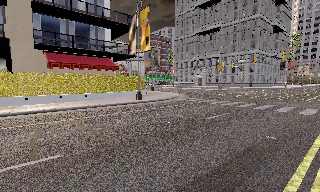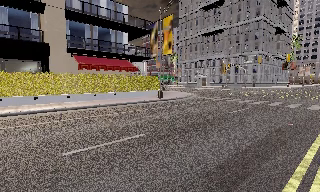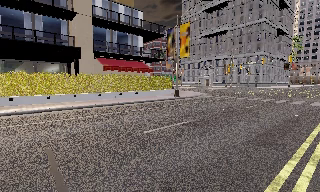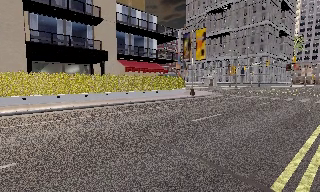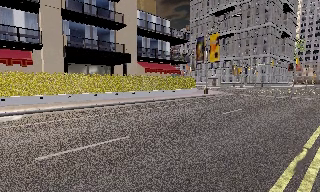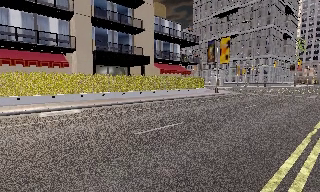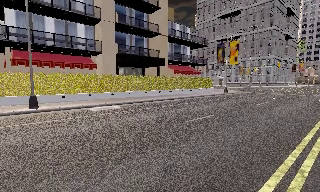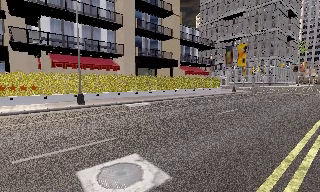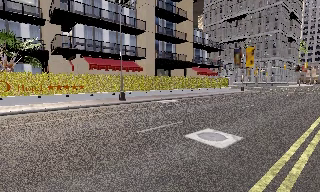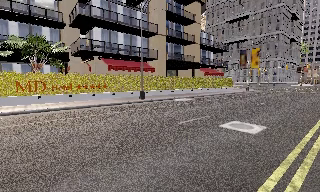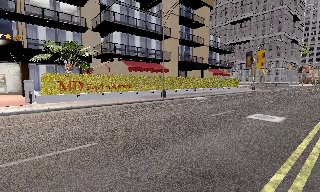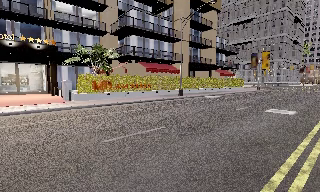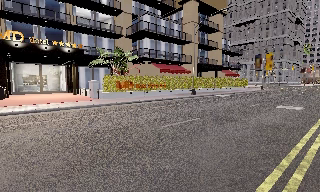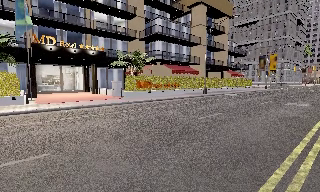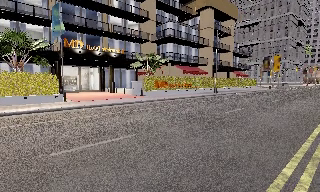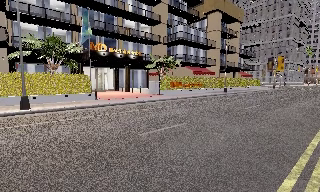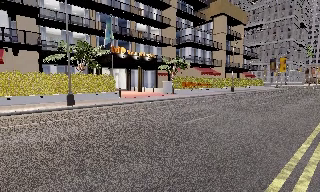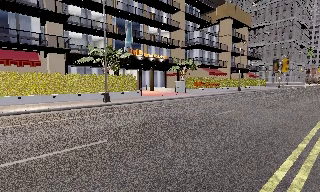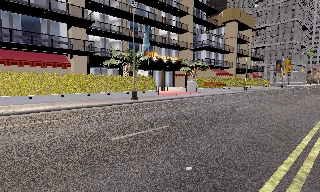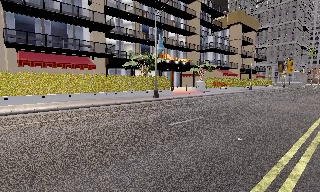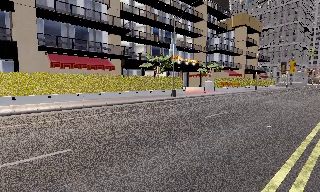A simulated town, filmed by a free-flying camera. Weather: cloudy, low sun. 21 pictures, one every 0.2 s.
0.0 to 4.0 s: The camera travels to its left and backward, about 45 m, so close, fixed things drift to the right.
The film runs backward here.
